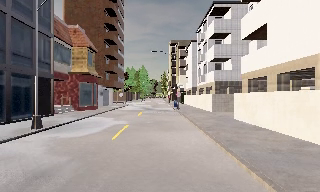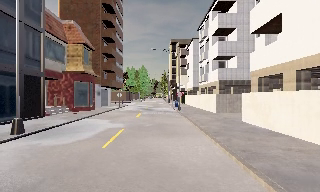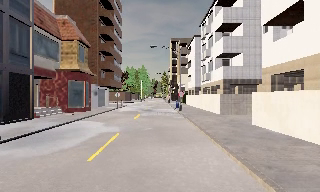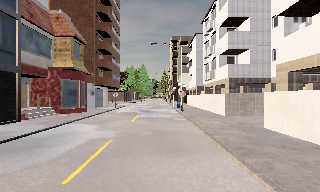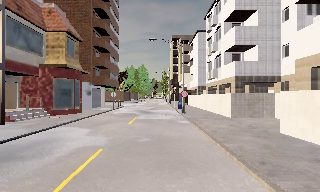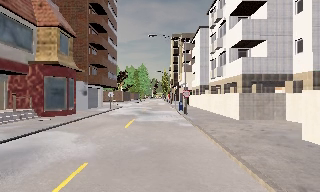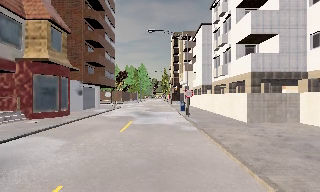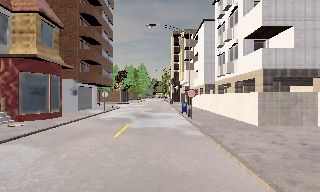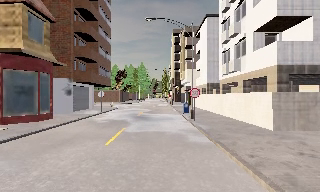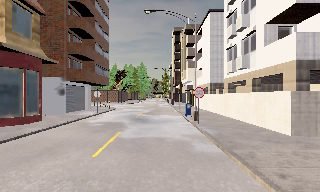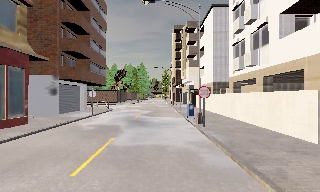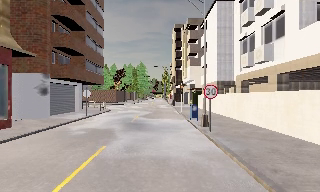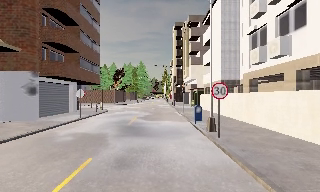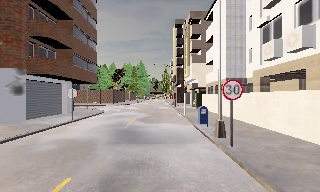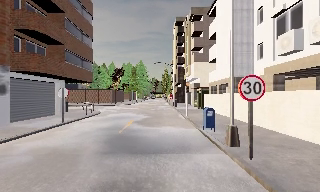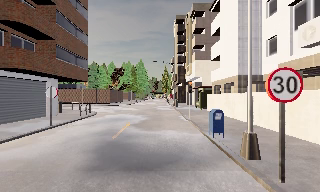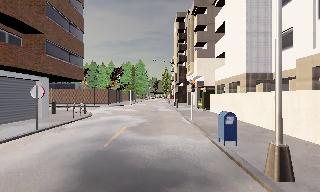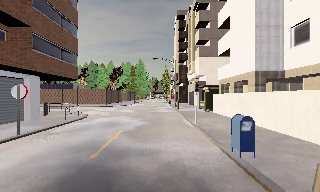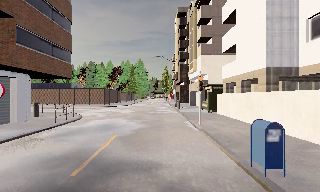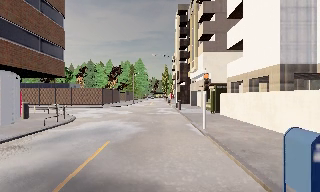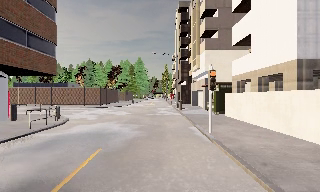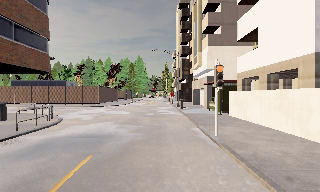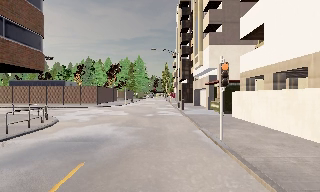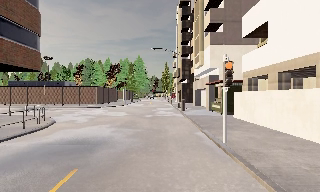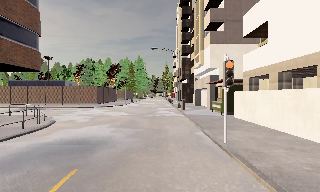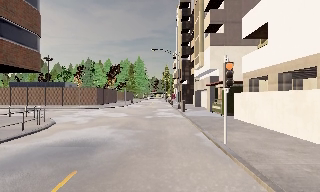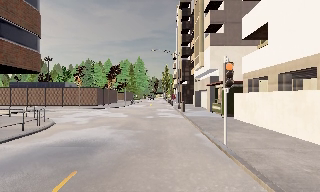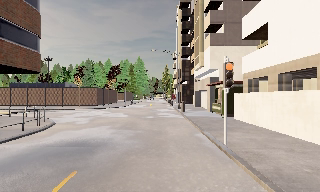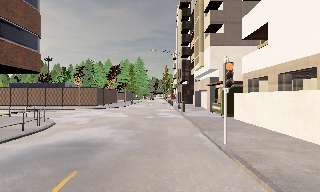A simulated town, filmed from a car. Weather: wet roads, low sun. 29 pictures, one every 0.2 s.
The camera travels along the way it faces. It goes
forward.
0.0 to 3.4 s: The camera travels forward, about 19 m, so what stands in front looms larger.
3.4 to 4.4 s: The camera travels forward, about 4.5 m, so what stands in front looms larger. It loses speed.
4.4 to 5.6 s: The camera shifts only a little, or ends up much as it began.
The film runs forward here.
